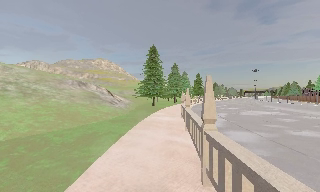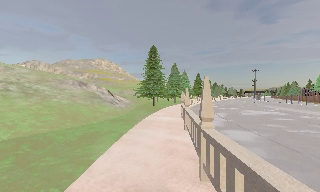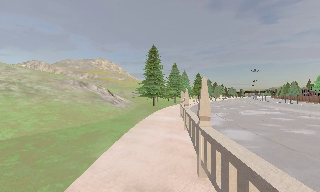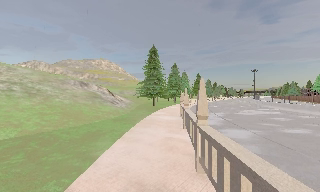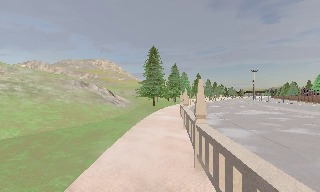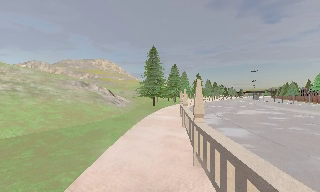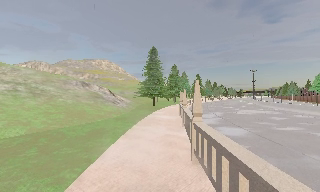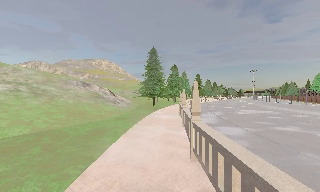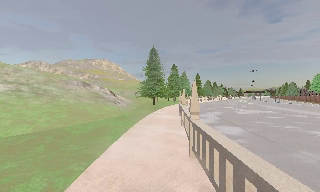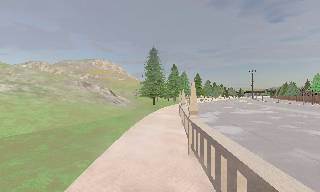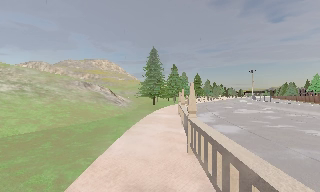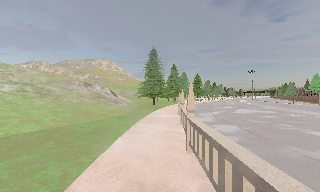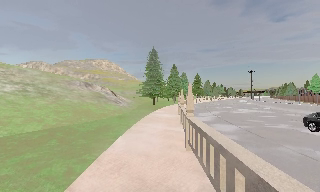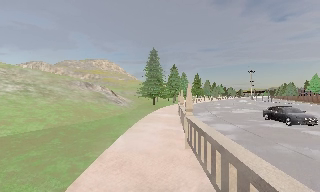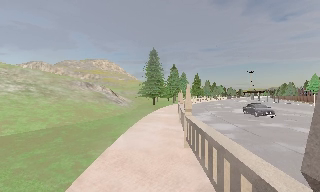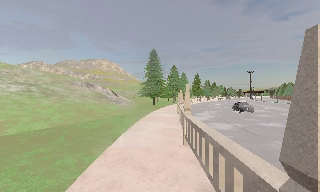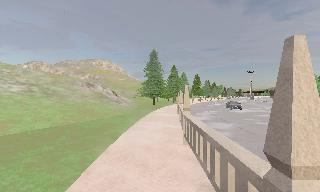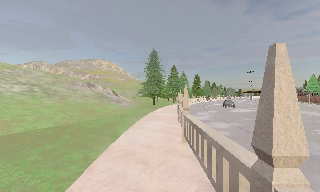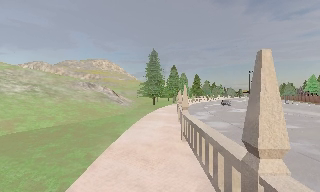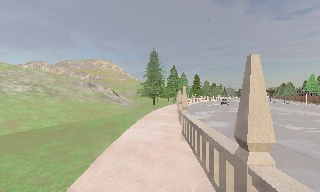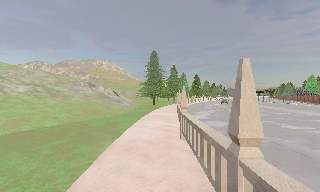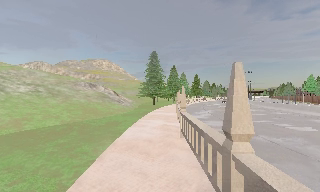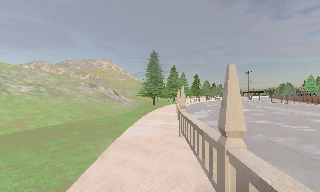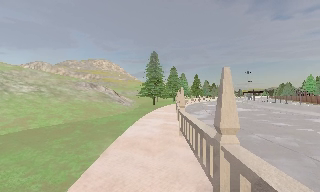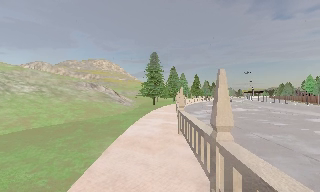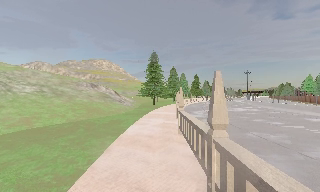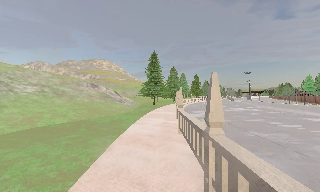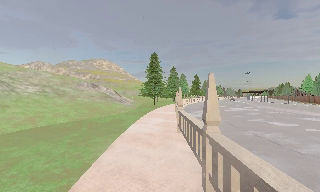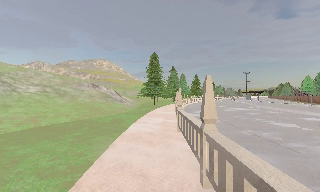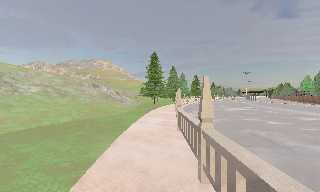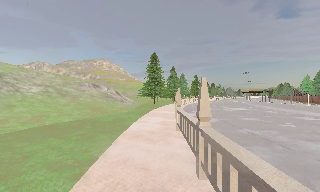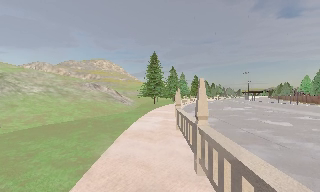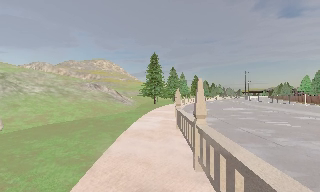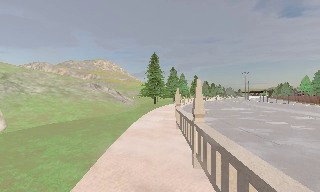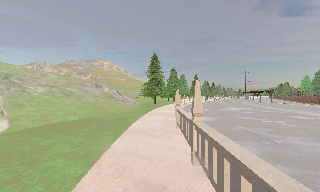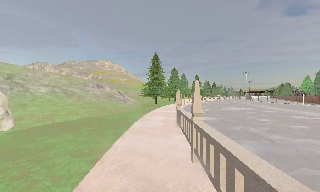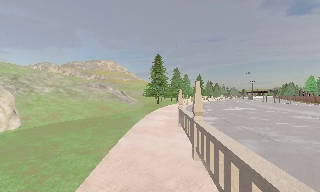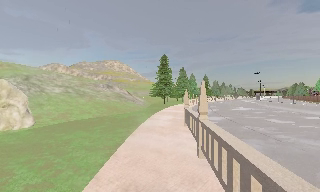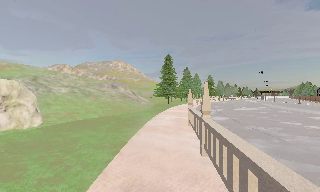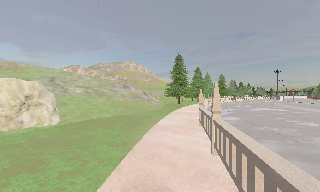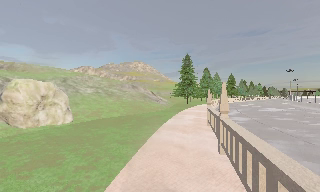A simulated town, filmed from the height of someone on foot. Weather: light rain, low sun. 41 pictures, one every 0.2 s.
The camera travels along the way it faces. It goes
backward.
0.0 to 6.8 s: The camera travels backward, about 7 m, so what stands in front gets smaller.
6.8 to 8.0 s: The camera pans to its left, which is counterclockwise from overhead, by about 10 degrees. It travels backward, about 1.5 m, so what stands in front gets smaller.
The film runs backward here.
